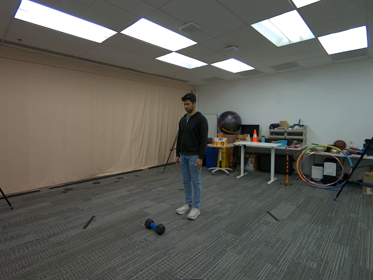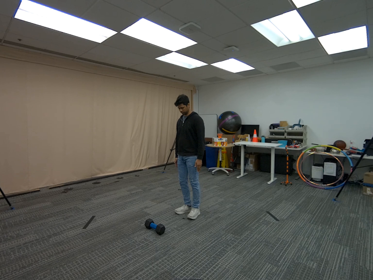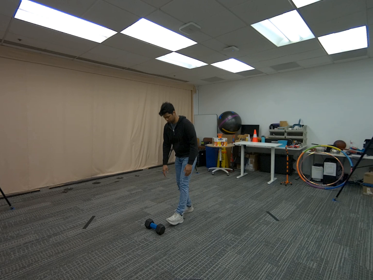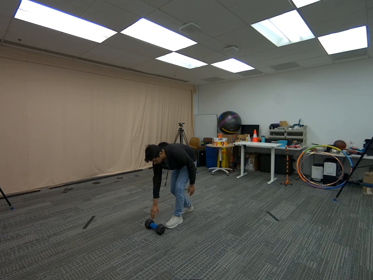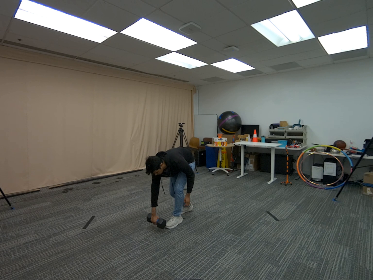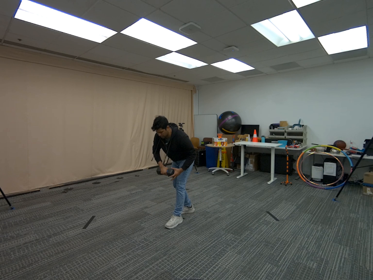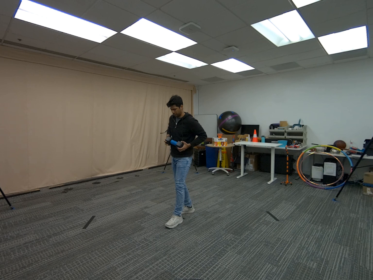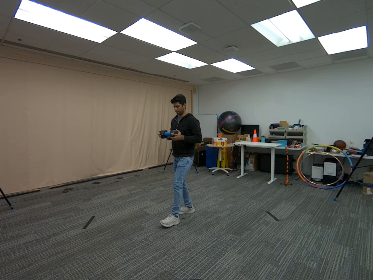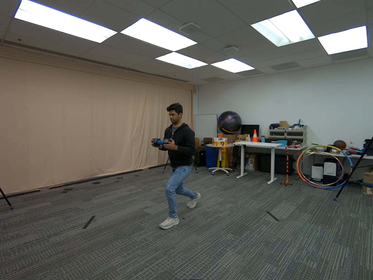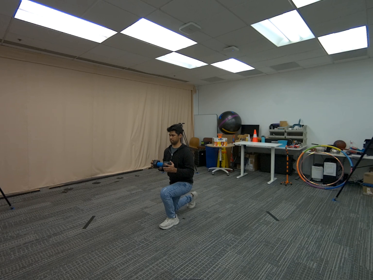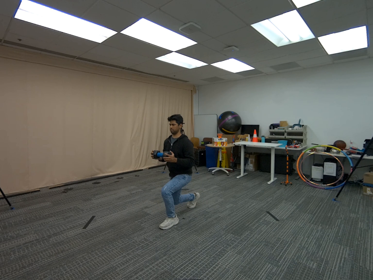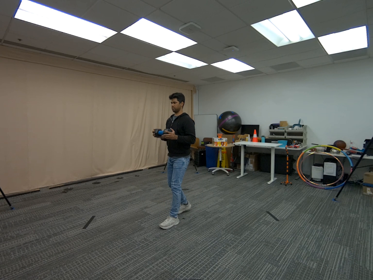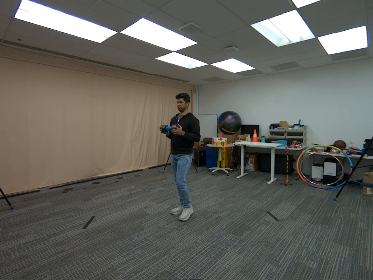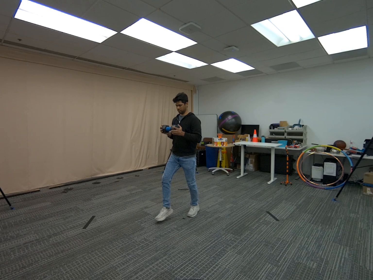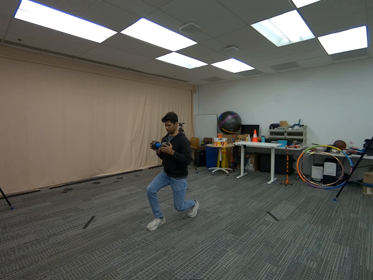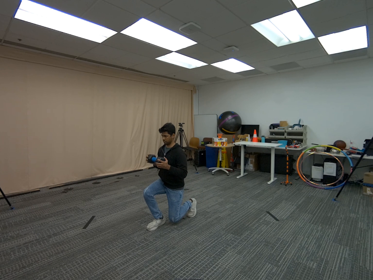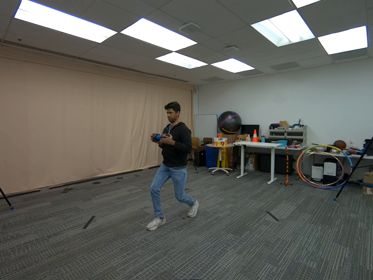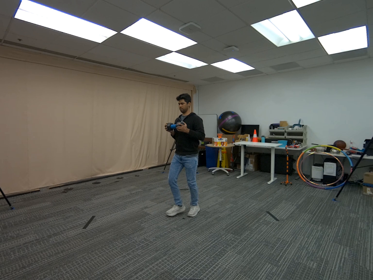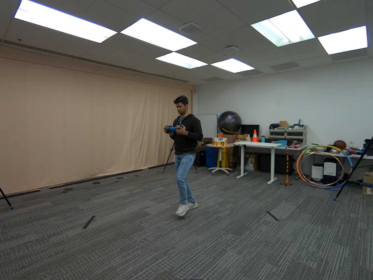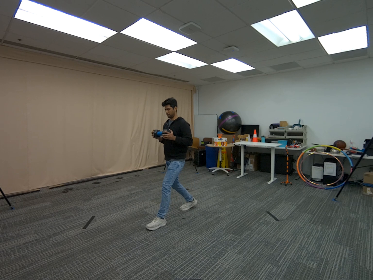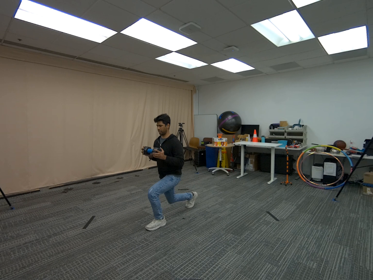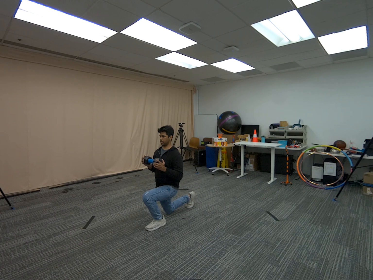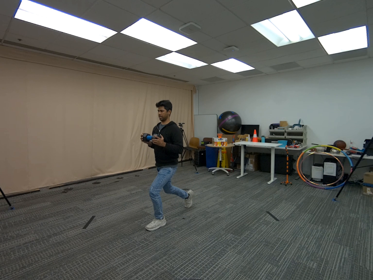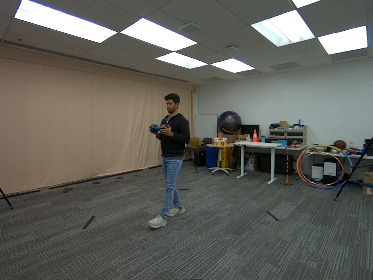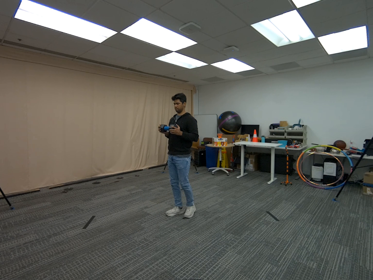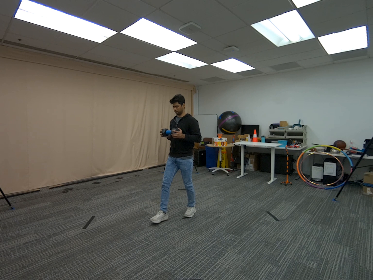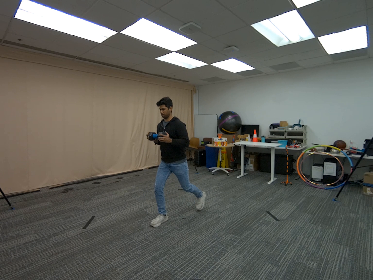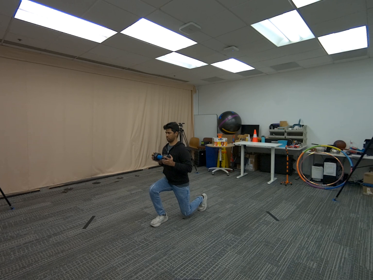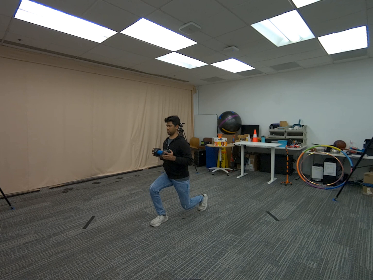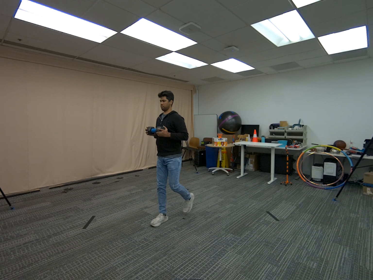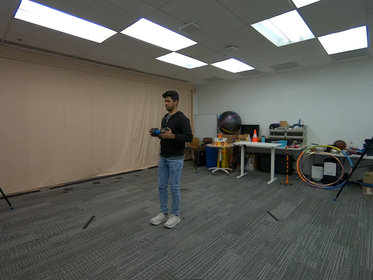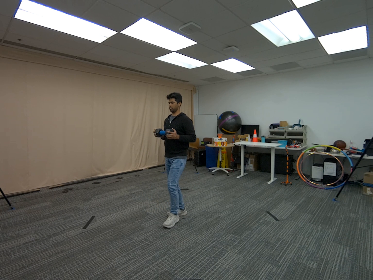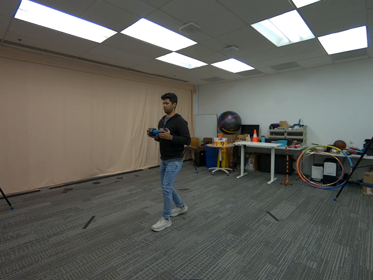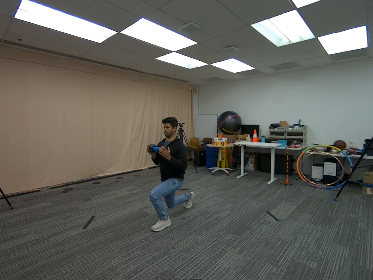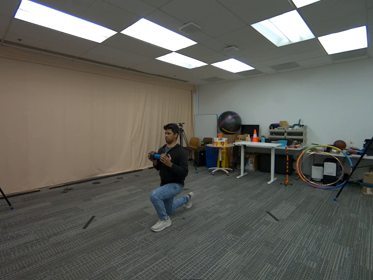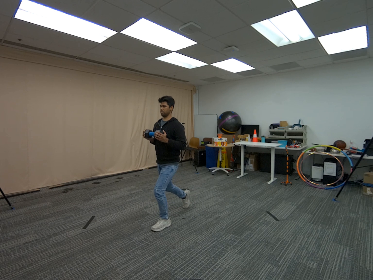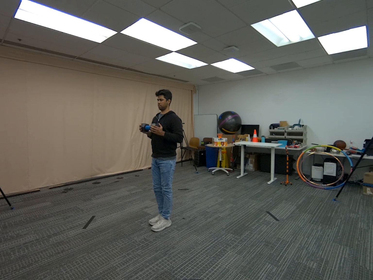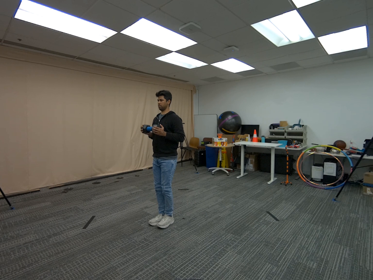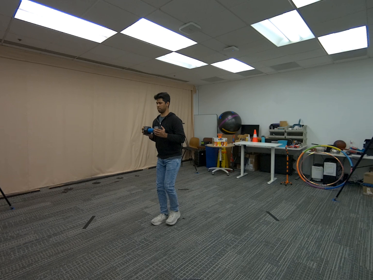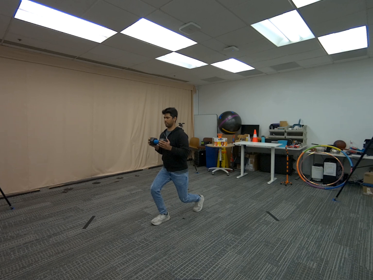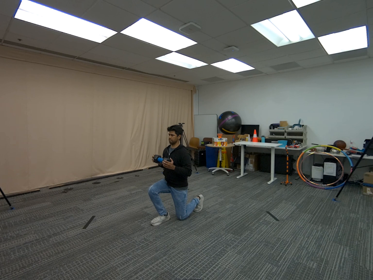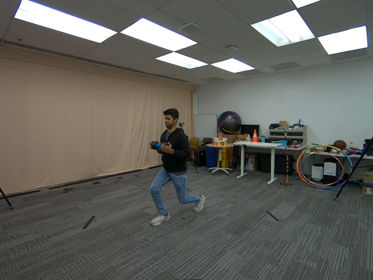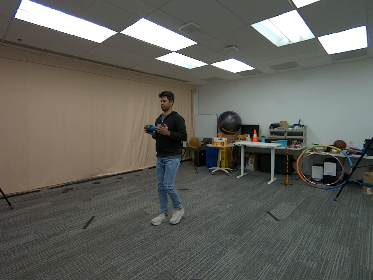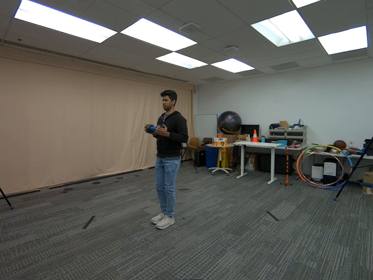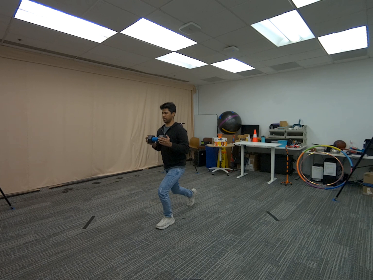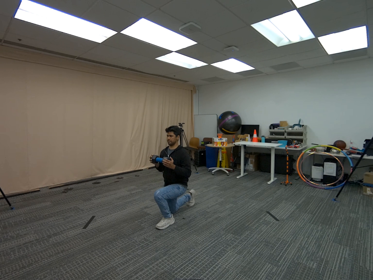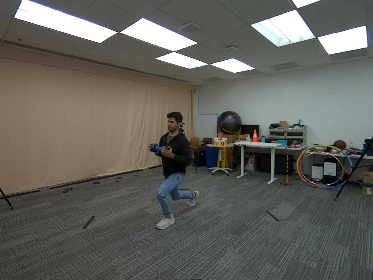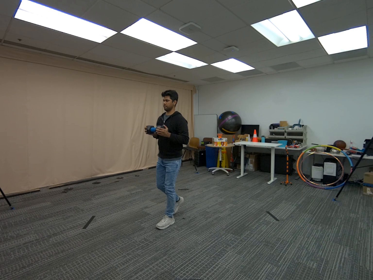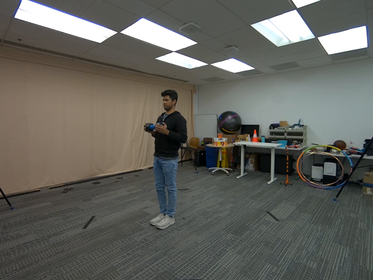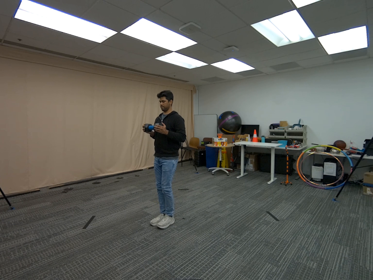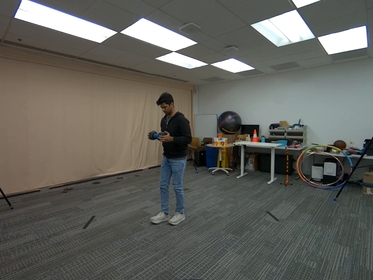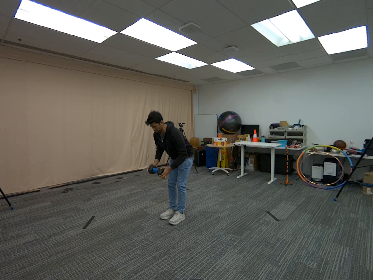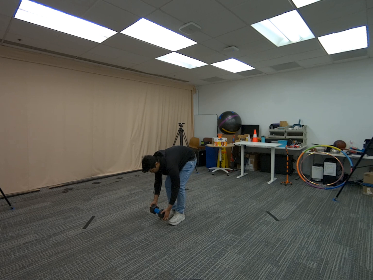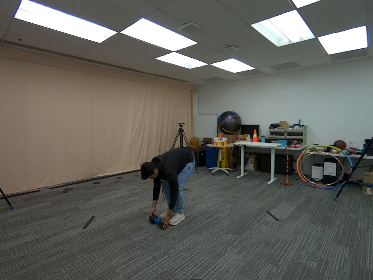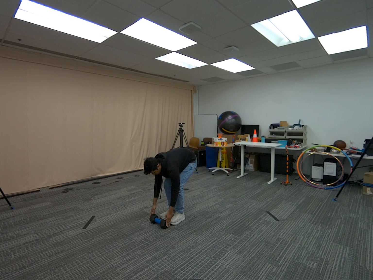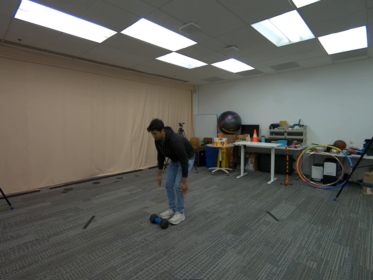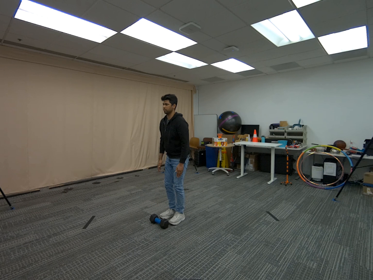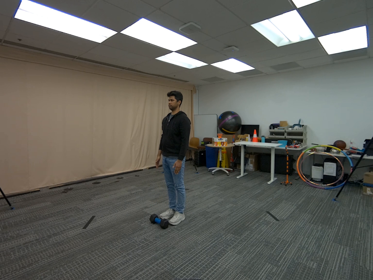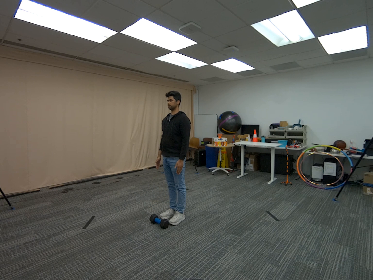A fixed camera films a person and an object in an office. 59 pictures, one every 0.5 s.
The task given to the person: Walk to the dumbbell, grasp it with both hands, and perform alternating lunges while holding it. Continue until finished, then place the dumbbell on the ground.
